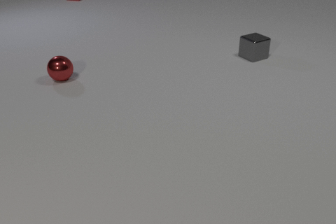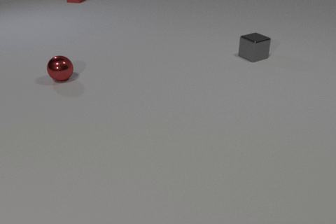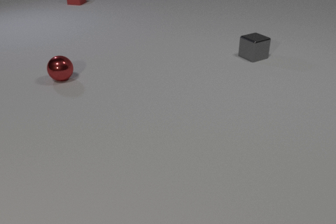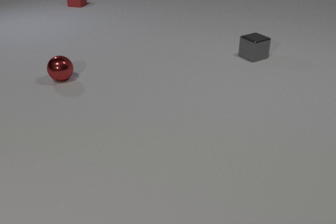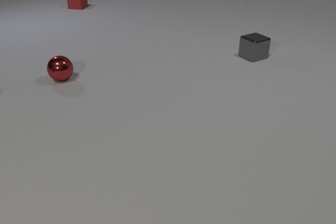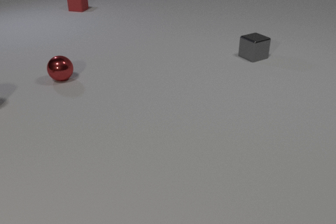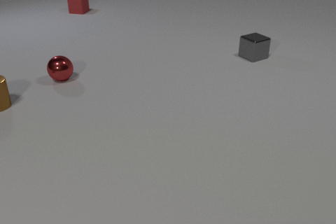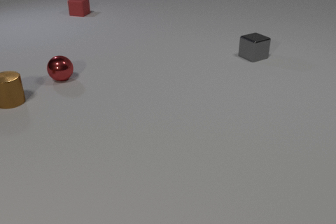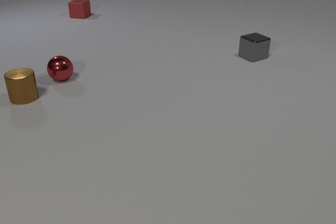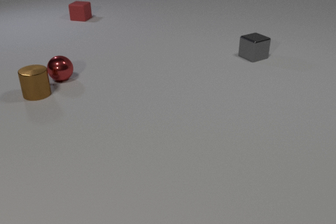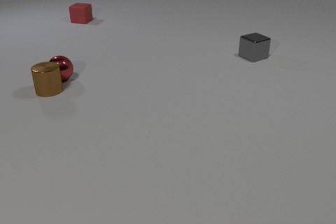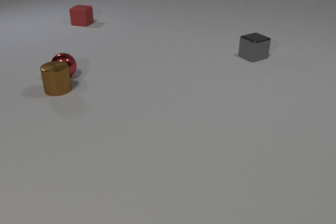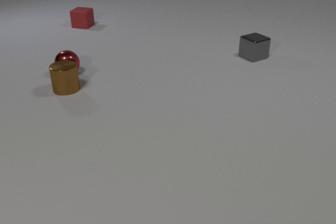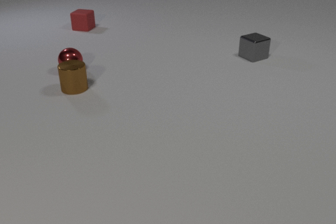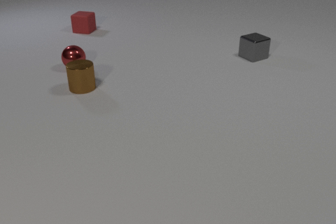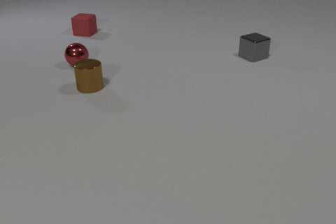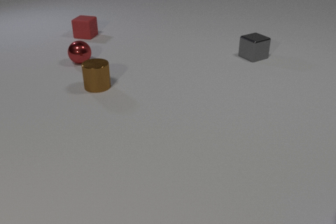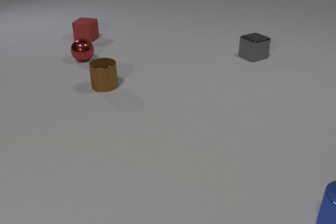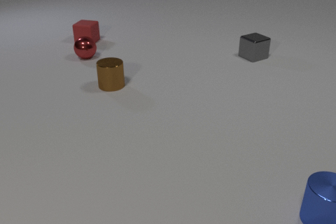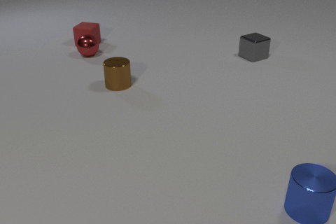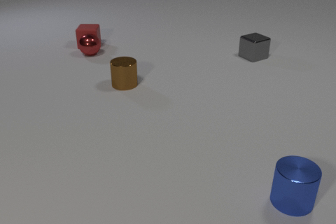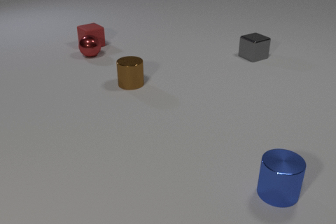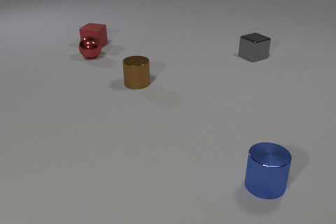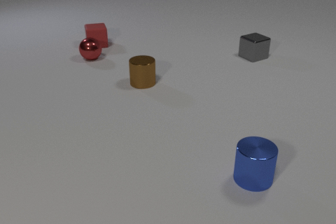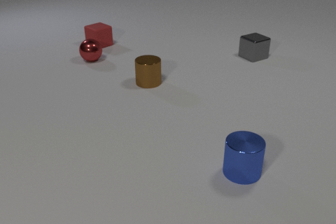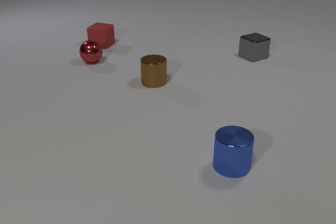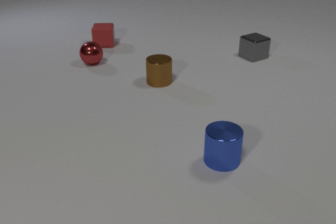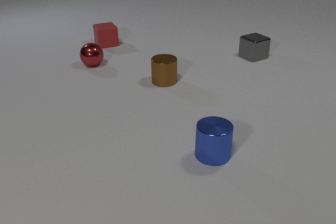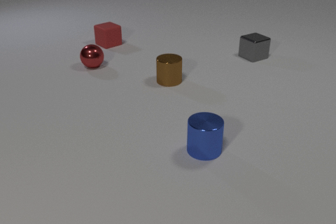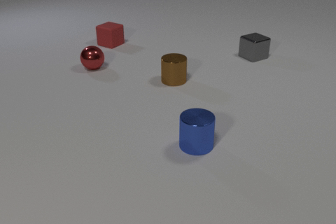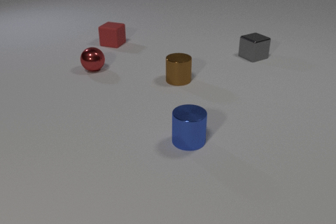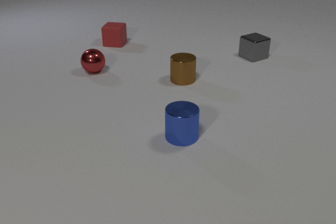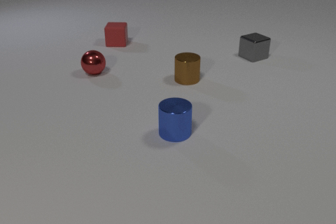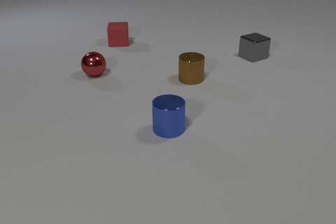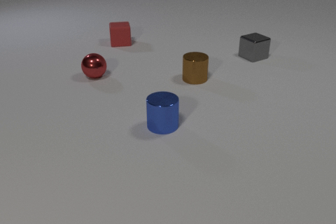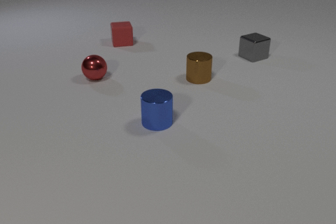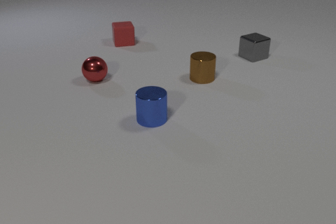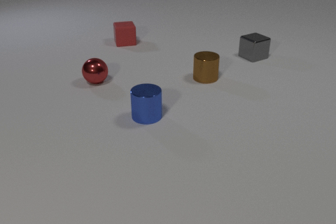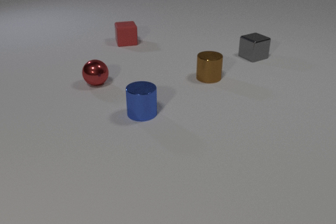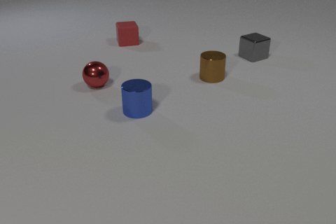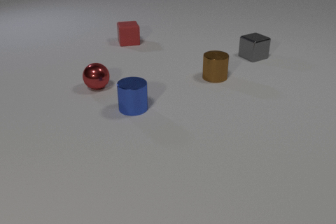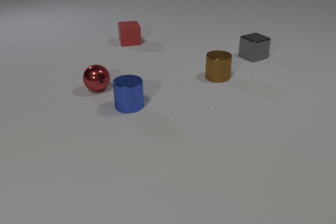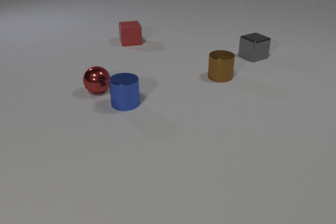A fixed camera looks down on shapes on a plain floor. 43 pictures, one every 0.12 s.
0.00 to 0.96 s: The brown metal cylinder comes in at the left edge, slides to the right. The red rubber cube slides toward the camera.
0.96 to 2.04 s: The brown metal cylinder slides to the right. The red metal sphere rolls away from the camera and to the right. The red rubber cube slides toward the camera. The blue metal cylinder comes in at the right edge, slides to the left. The brown metal cylinder and the red metal sphere collide.
2.04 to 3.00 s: The brown metal cylinder slides to the right. The red metal sphere rolls to the right and toward the camera. The red rubber cube slides toward the camera and to the right. The blue metal cylinder slides to the left and away from the camera. The red metal sphere and the red rubber cube collide.
3.00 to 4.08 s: The brown metal cylinder slides to the right. The red metal sphere rolls toward the camera. The red rubber cube slides to the right. The blue metal cylinder slides to the left and away from the camera.
4.08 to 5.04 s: The brown metal cylinder slides to the right. The red metal sphere rolls toward the camera. The red rubber cube slides to the right. The blue metal cylinder slides away from the camera and to the left.
What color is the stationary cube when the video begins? gray.
How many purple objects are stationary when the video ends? 0.
How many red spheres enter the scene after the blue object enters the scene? 0.
